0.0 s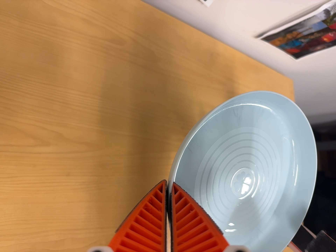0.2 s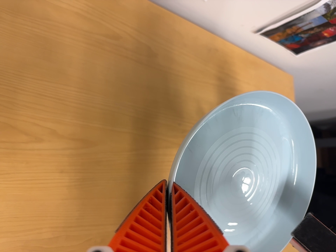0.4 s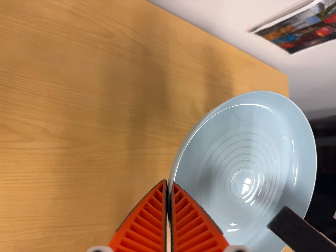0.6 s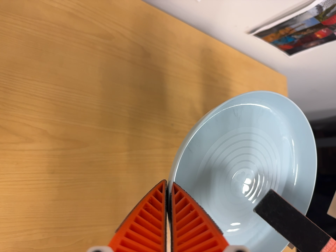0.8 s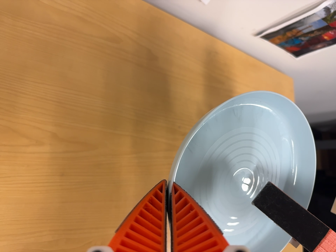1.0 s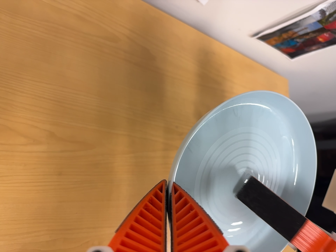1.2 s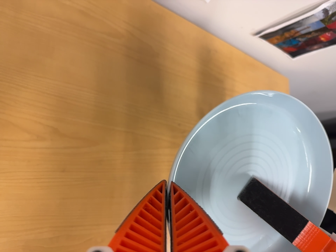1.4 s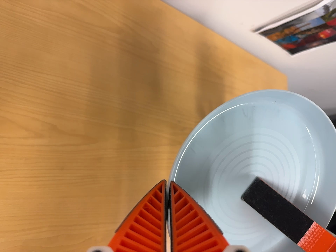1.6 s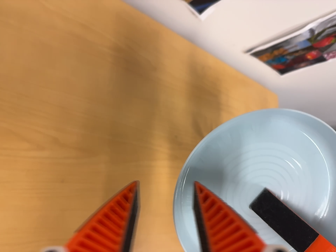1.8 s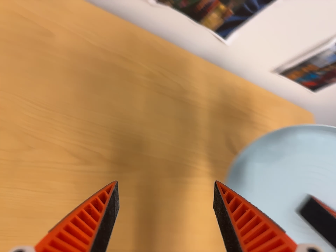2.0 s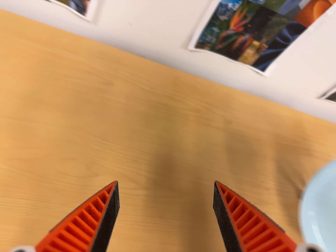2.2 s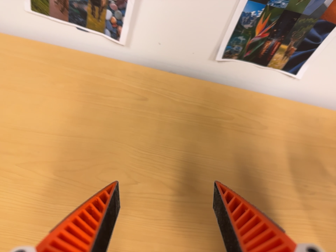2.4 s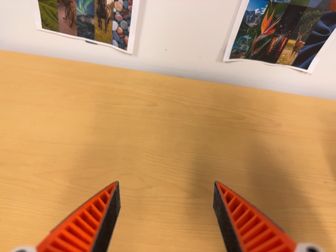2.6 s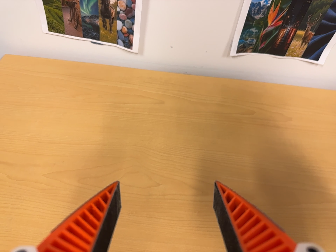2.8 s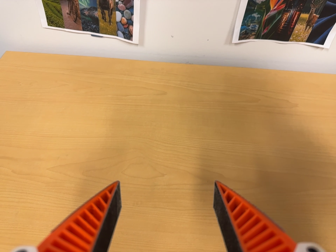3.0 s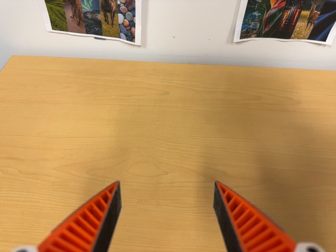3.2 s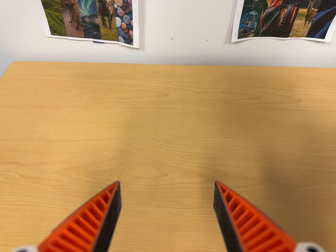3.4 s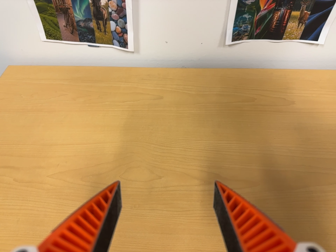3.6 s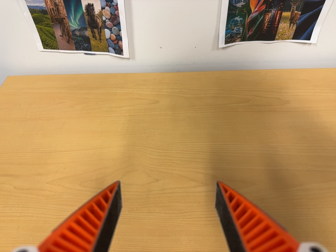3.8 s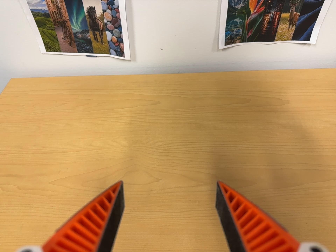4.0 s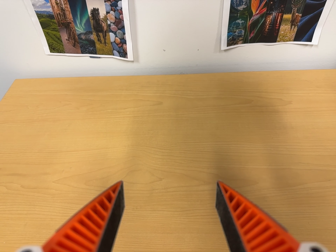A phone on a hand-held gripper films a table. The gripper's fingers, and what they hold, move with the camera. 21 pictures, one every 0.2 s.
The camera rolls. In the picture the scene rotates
counterclockwise.
0.0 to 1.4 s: The camera shifts only a little, or ends up much as it began.
1.4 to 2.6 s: The camera swings to its left by about 30 degrees, and the scene slides to the right. It travels toward the bottom of its view and backward, about 14 cm. Its aim tips toward the top of its view by about 30 degrees. It rolls about its line of sight by about 15 degrees, and the scene rotates counterclockwise.
2.6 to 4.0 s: The camera shifts only a little, or ends up much as it began.
The film runs forward here.
